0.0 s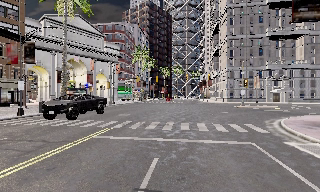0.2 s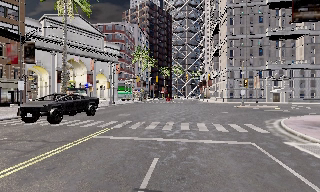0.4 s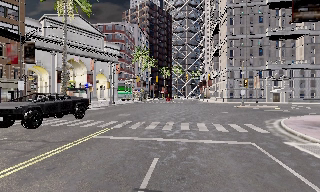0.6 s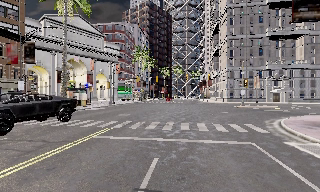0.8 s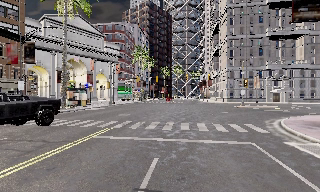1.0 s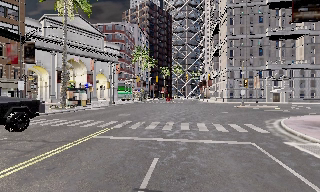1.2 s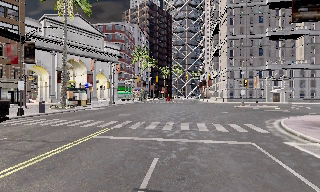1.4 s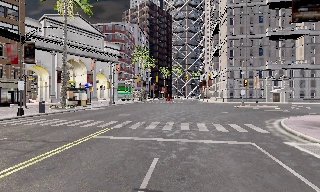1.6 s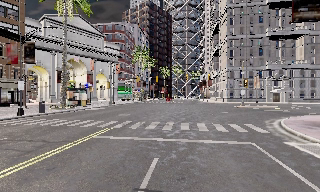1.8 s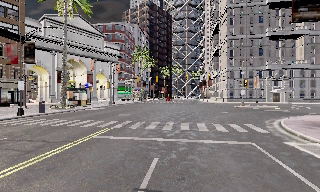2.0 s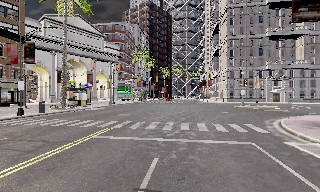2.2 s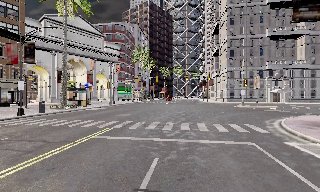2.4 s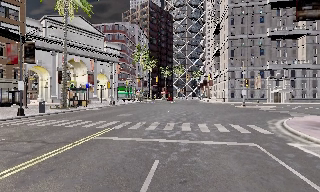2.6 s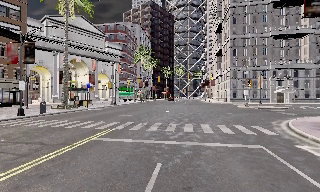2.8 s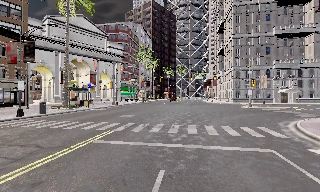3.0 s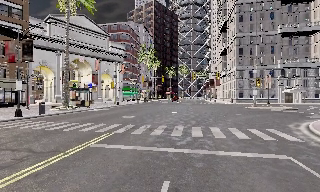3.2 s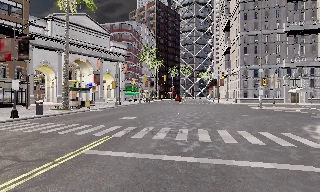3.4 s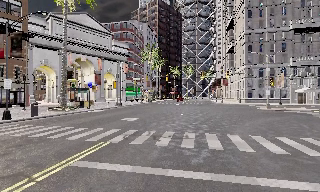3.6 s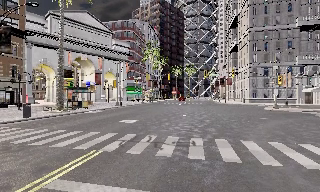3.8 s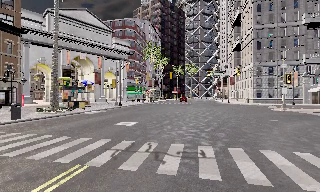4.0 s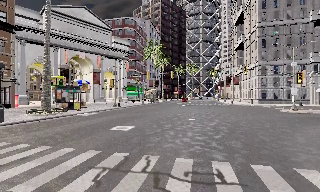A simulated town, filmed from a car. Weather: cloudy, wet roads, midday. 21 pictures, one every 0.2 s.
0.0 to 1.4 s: The camera keeps its place and its aim.
1.4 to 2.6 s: The camera shifts only a little, or ends up much as it began.
2.6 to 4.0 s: The camera travels forward, about 6 m, so what stands in front looms larger. It gains speed.
The film runs forward here.
